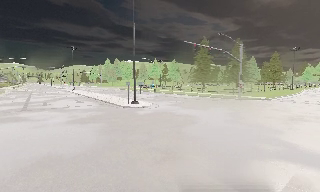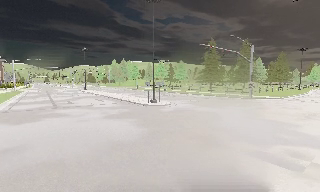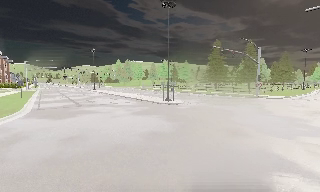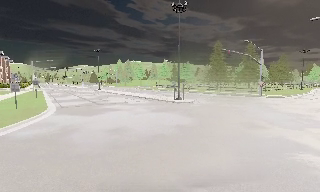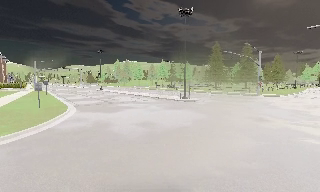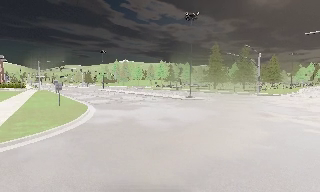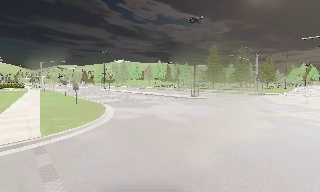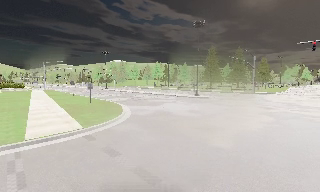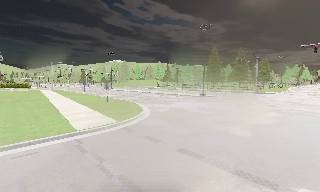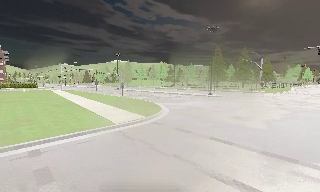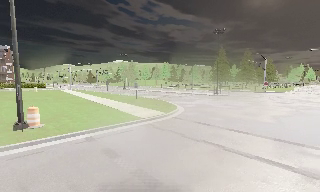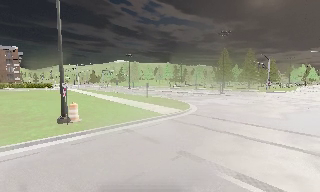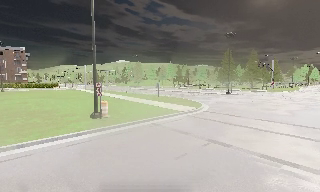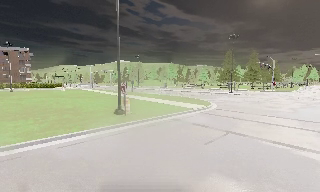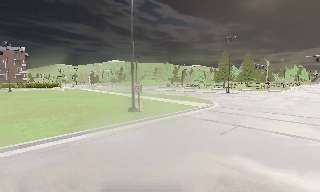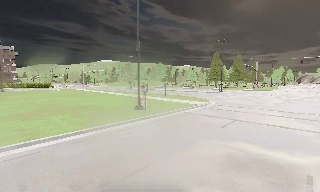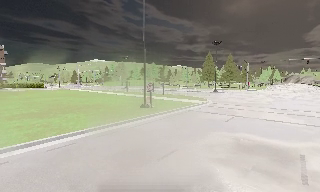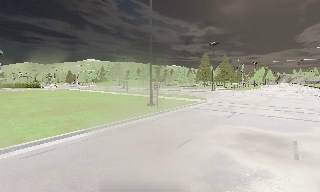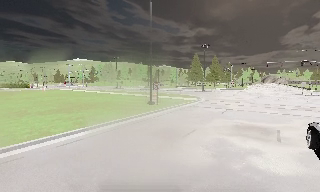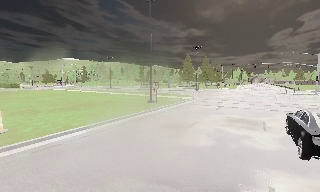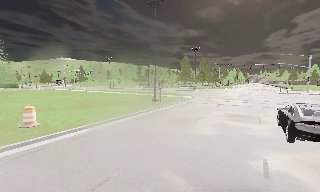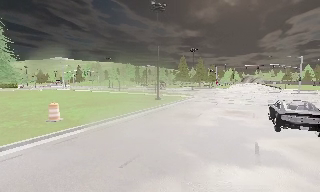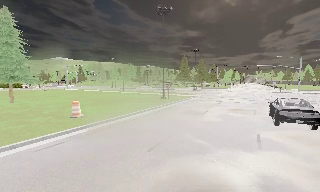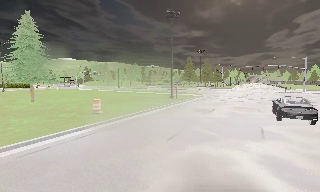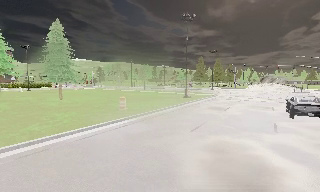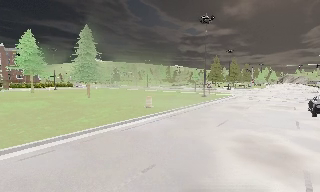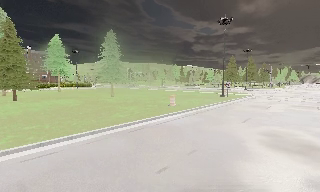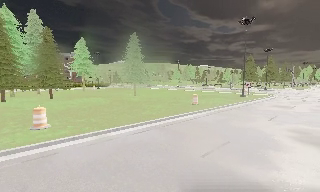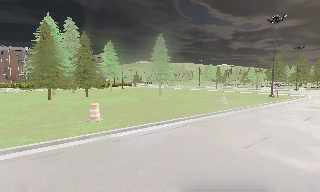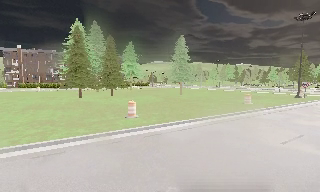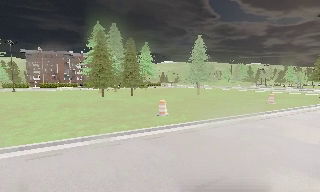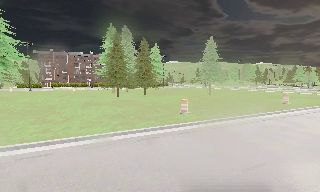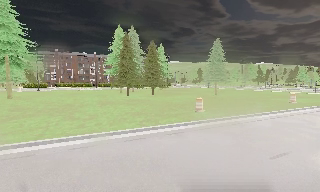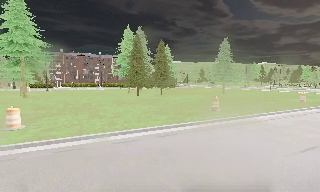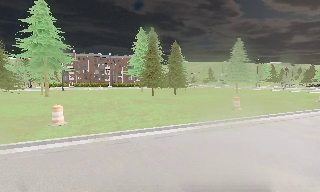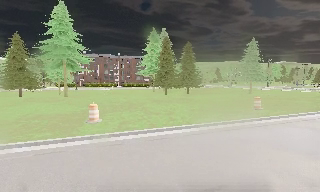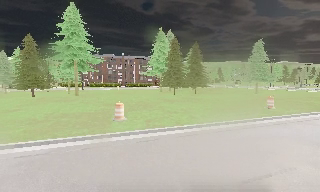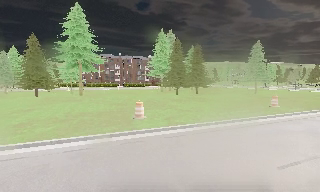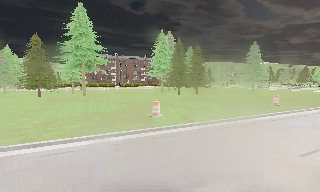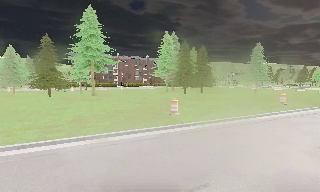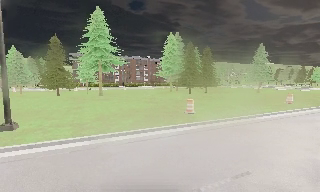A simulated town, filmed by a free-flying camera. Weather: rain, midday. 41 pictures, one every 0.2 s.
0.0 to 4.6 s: The camera pans to its right, which is clockwise from overhead, by about 20 degrees. It travels to its left and backward, about 40 m, so close, fixed things drift to the right.
4.6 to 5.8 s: The camera swings to its left by about 30 degrees, and the scene slides to the right. It travels to its left and backward, about 9 m, so close, fixed things drift to the right.
5.8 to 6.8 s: The camera travels to its left and backward, about 7 m, so close, fixed things drift to the right.
6.8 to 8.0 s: The camera travels to its left, about 9 m, so close, fixed things drift to the right.
The film runs backward here.
